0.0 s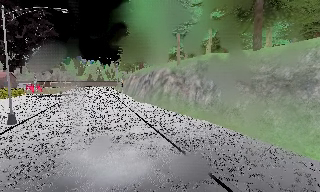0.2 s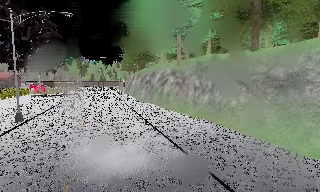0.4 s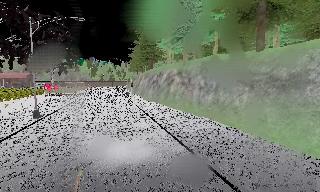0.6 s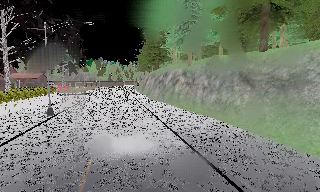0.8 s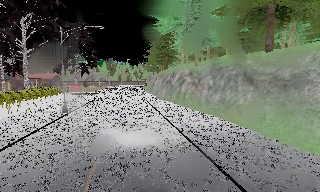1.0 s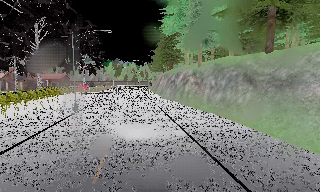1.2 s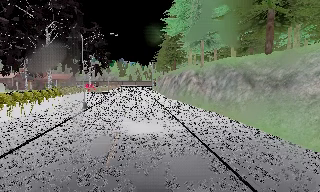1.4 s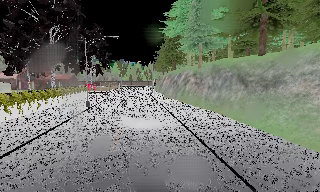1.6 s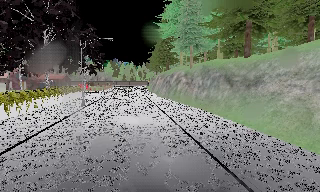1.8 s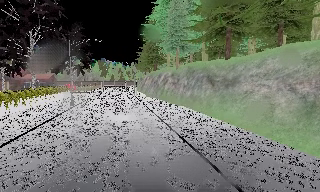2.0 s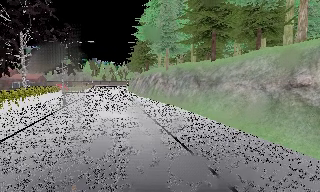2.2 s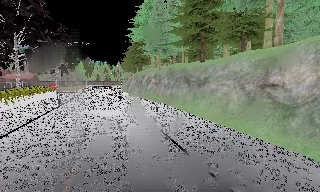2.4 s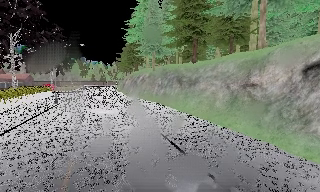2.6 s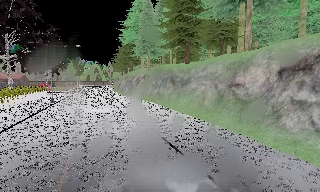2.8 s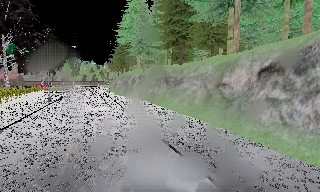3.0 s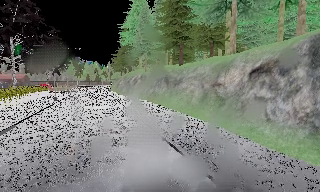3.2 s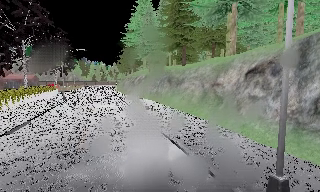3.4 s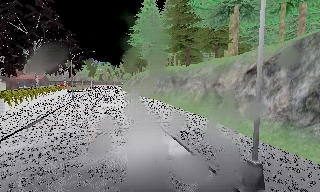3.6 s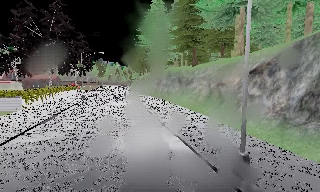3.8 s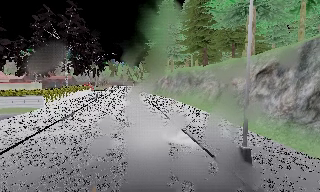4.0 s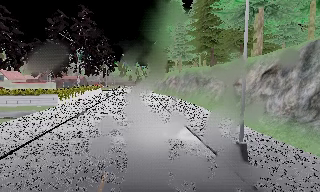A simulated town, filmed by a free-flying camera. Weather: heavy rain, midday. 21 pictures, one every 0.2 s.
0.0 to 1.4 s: The camera pans to its left, which is counterclockwise from overhead, by about 15 degrees. It travels backward, about 5 m, so what stands in front gets smaller. It gains speed.
1.4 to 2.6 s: The scene slides to the left, as the camera pans about 15 degrees to its right. It travels backward, about 6 m, so what stands in front gets smaller.
2.6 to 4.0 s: The camera pans to its left, which is counterclockwise from overhead, by about 15 degrees. It travels backward, about 5 m, so what stands in front gets smaller.
The film runs backward here.
